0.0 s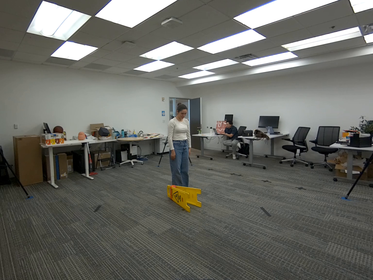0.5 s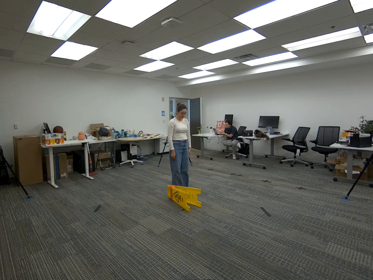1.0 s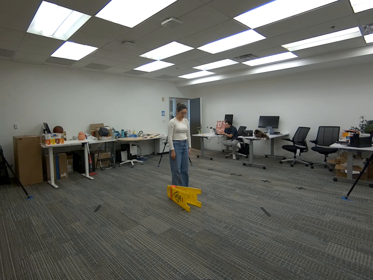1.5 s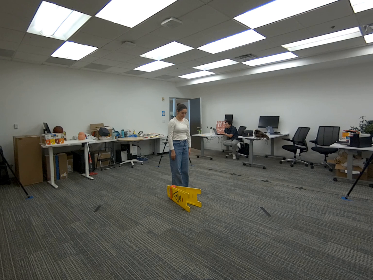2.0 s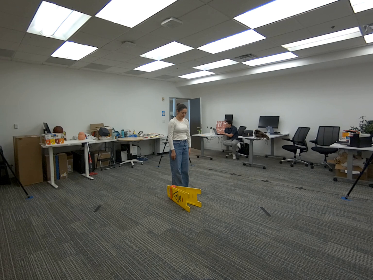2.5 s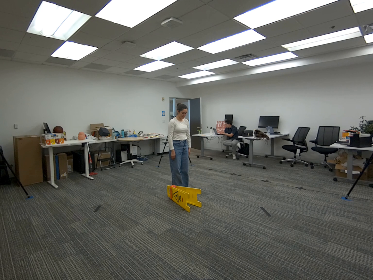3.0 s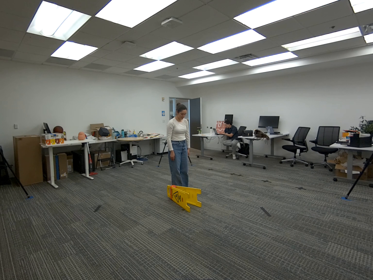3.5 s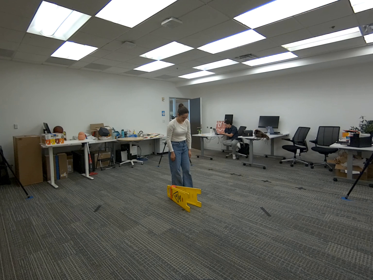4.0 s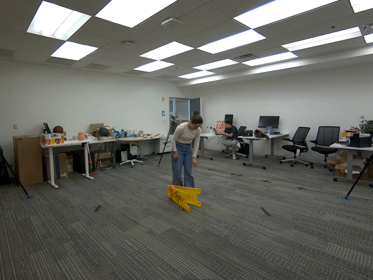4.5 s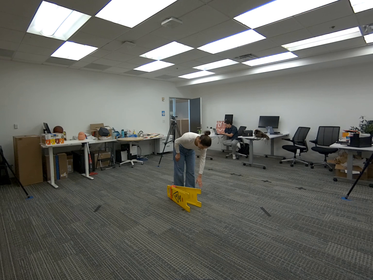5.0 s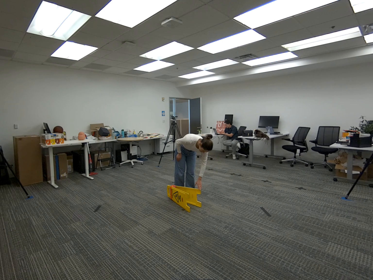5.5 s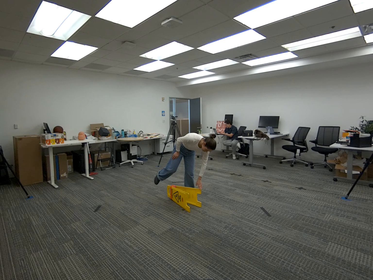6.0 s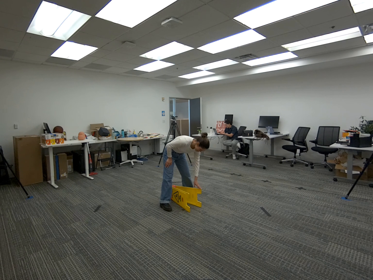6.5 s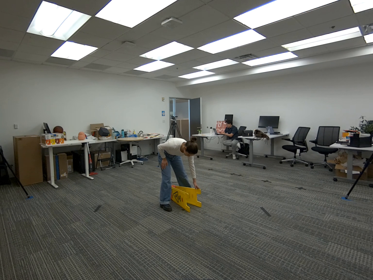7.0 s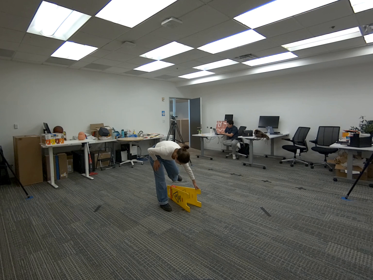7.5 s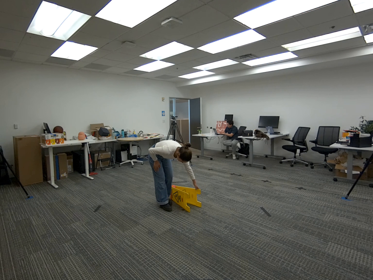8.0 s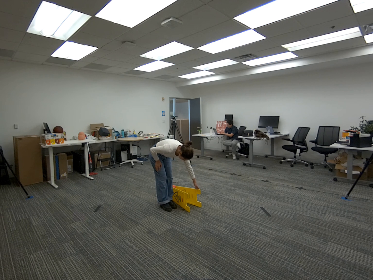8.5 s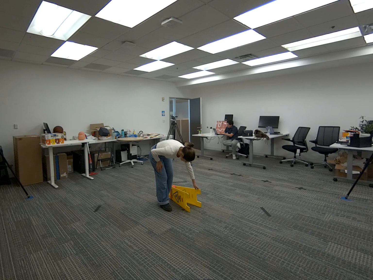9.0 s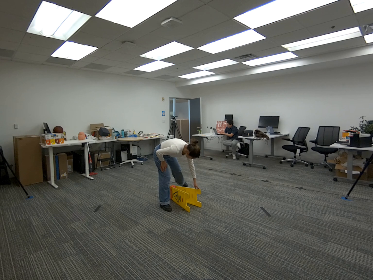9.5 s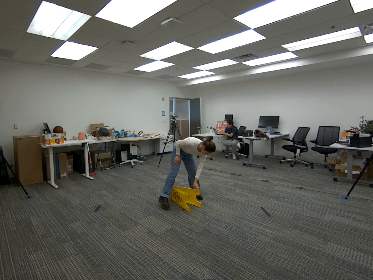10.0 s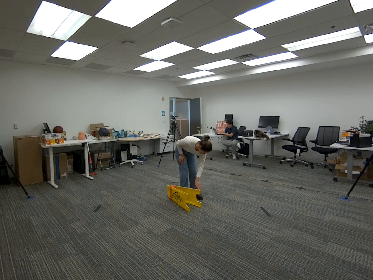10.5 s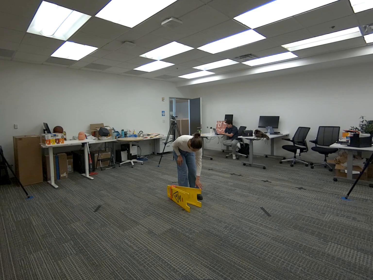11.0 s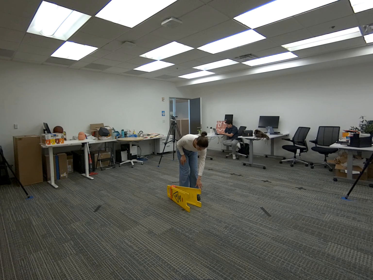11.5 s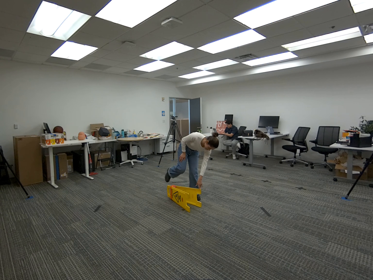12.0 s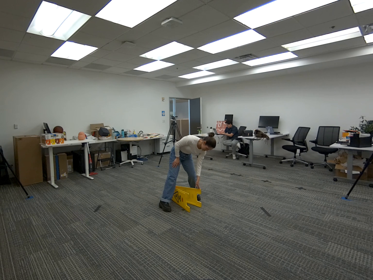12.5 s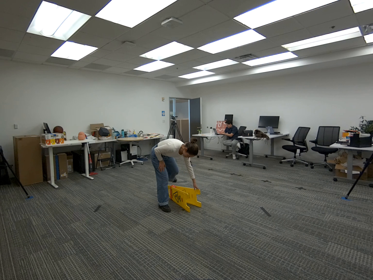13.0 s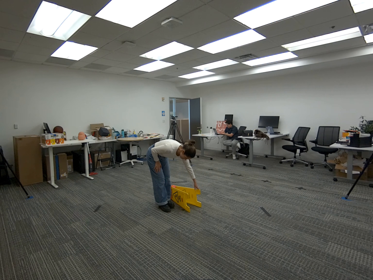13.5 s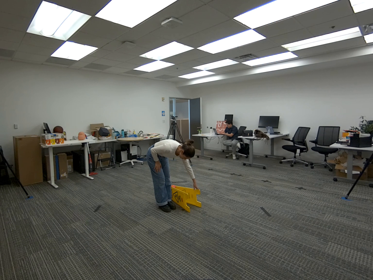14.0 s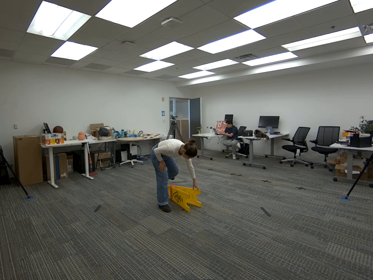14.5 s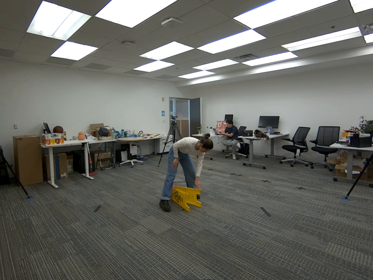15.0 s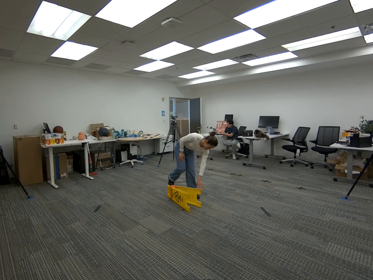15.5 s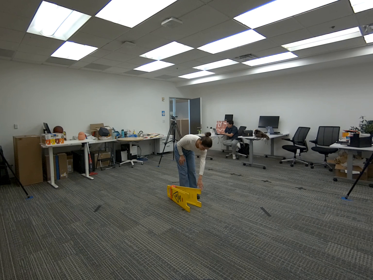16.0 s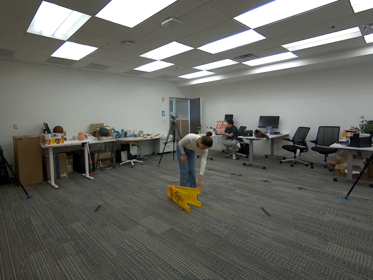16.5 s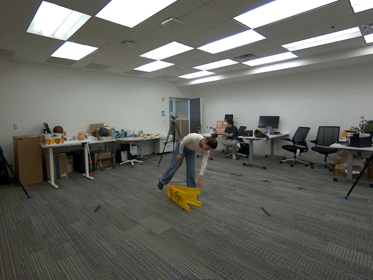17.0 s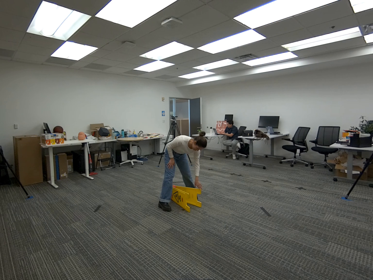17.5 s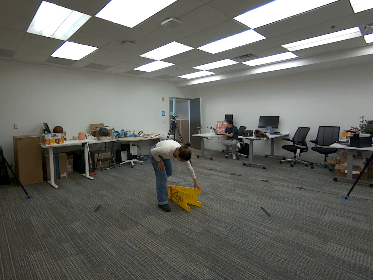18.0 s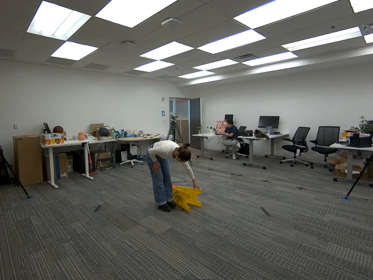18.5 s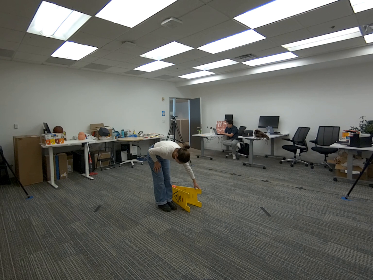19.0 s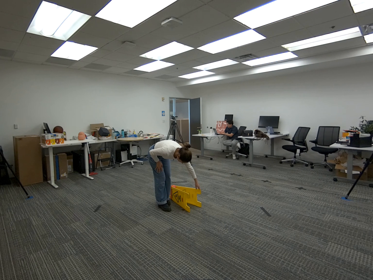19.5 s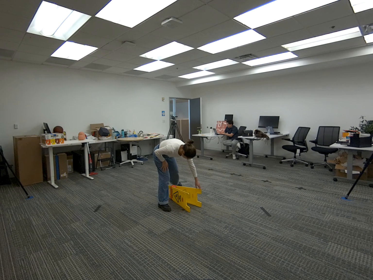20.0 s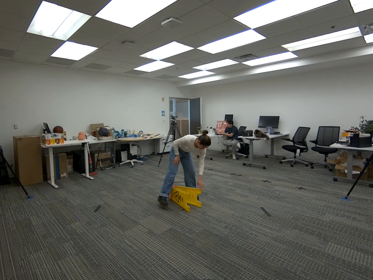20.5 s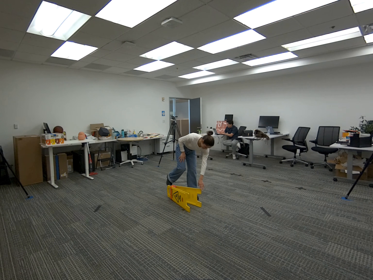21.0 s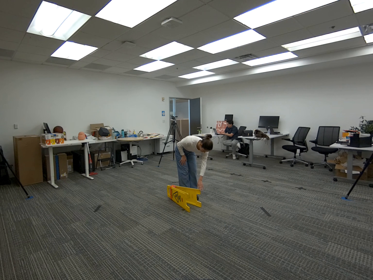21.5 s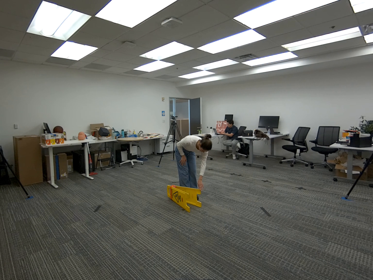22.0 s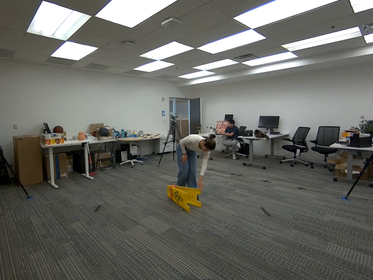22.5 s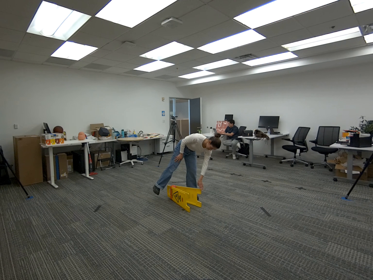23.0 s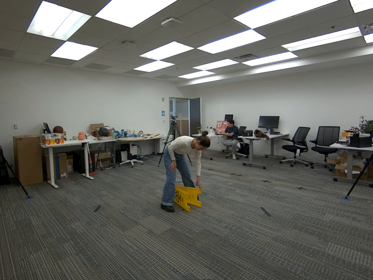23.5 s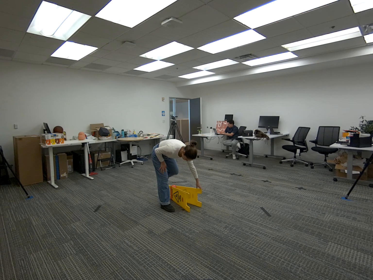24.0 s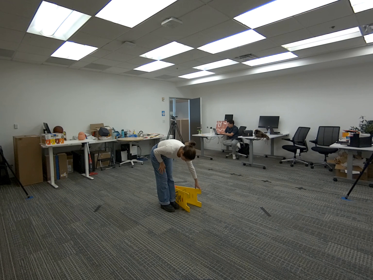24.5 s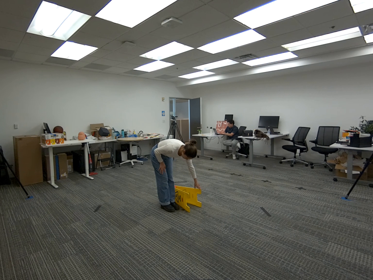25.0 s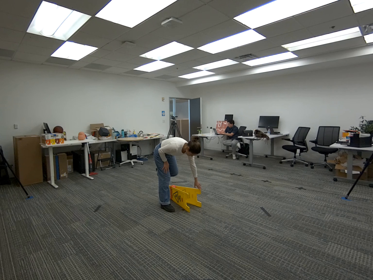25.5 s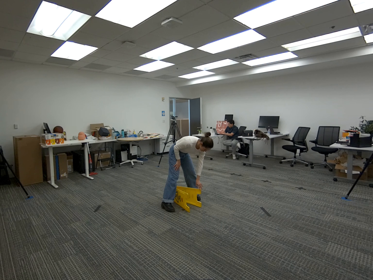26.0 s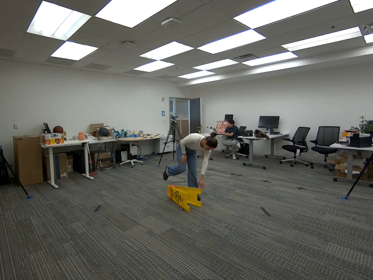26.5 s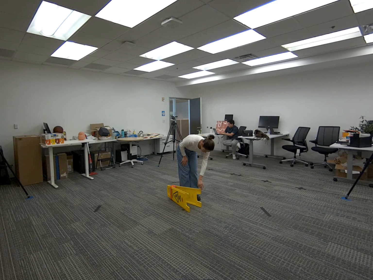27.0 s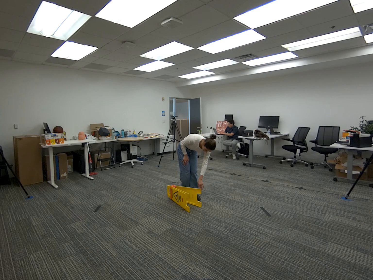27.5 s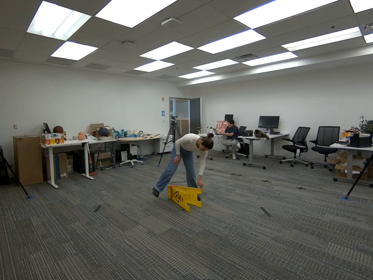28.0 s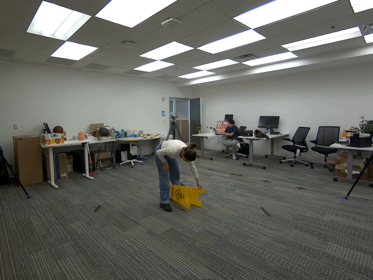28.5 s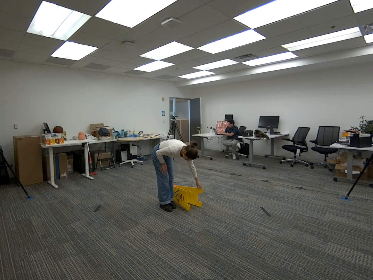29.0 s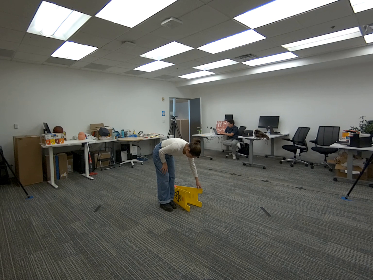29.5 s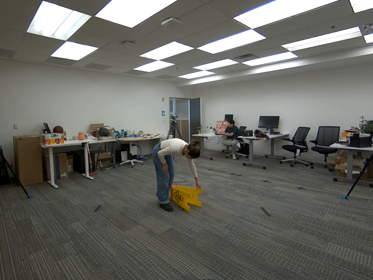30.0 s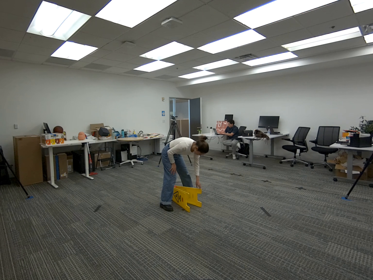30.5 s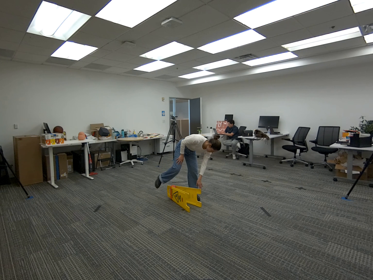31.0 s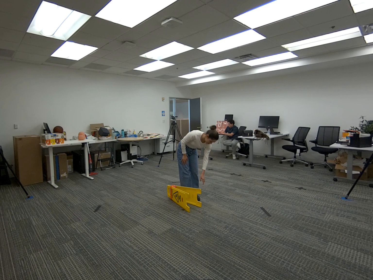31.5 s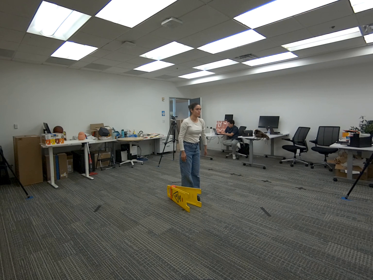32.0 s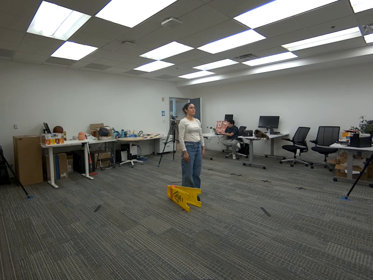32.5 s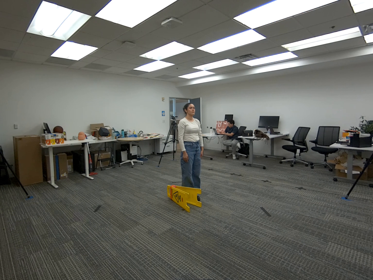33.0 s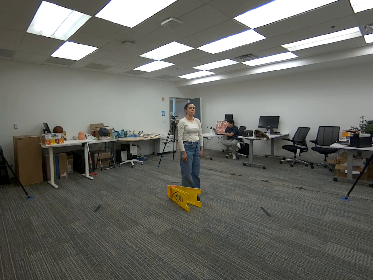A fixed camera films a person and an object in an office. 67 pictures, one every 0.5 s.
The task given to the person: Walk to the wet floor sign while it is laying on the side. Hold onto the sign with one hand and step over it one leg at a time. Then continue to step over the sign from different directions until you come to a stop.
